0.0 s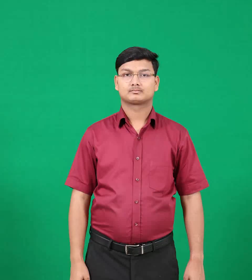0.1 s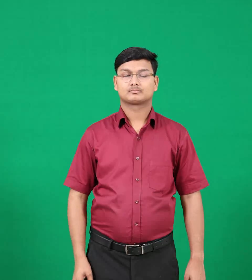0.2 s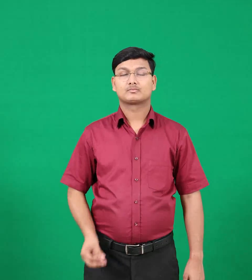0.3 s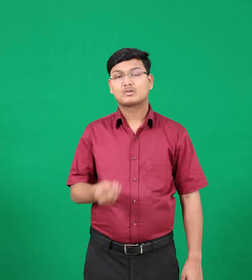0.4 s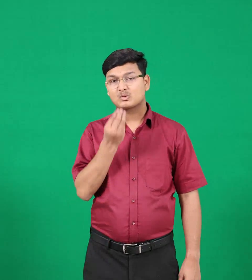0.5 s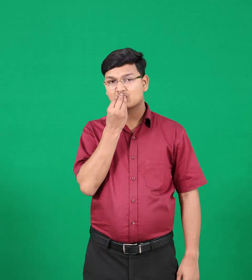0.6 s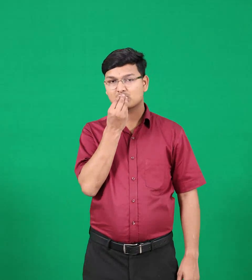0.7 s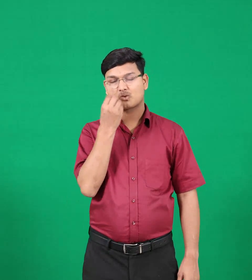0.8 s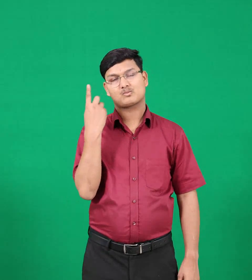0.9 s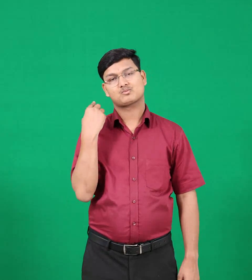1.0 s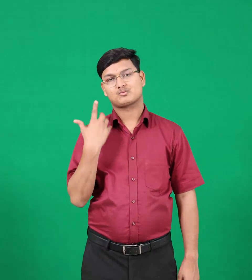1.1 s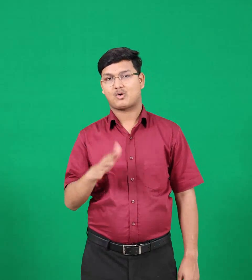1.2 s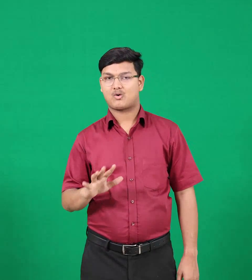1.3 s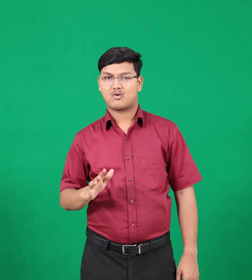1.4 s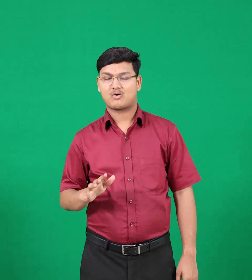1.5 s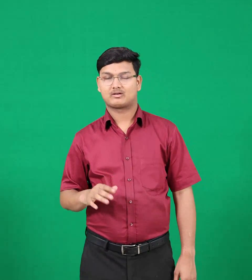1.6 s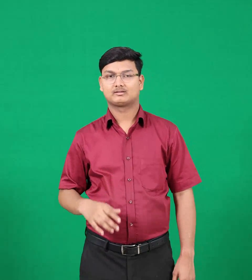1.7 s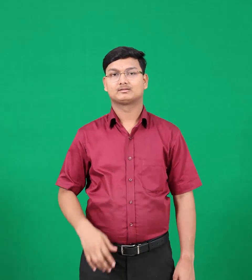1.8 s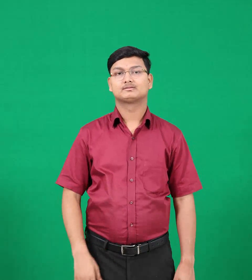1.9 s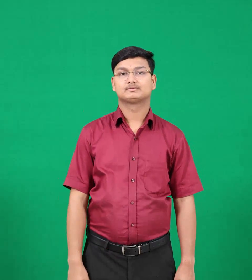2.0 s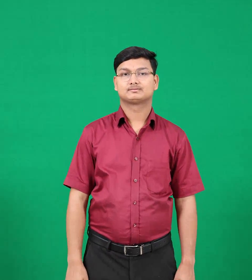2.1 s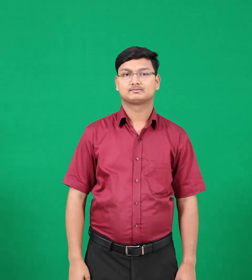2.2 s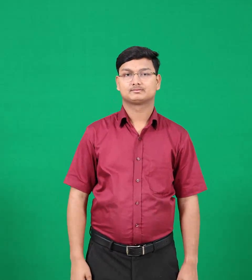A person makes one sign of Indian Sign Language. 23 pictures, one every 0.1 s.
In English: eaten
